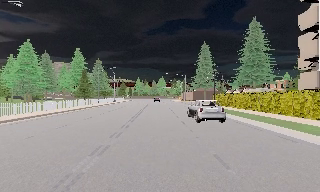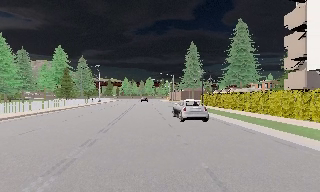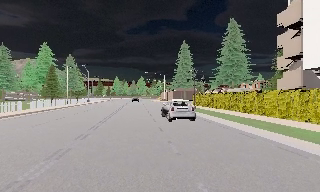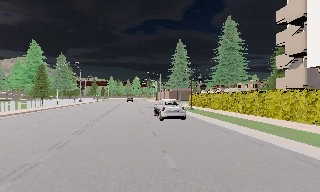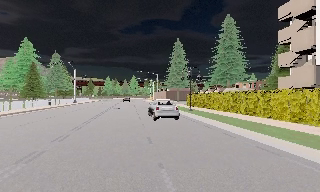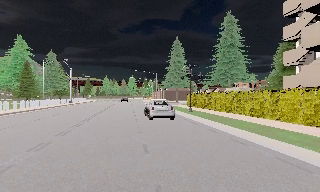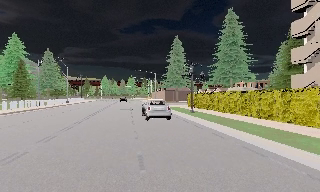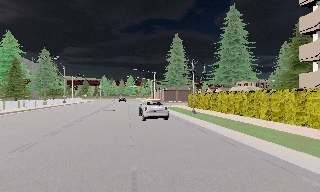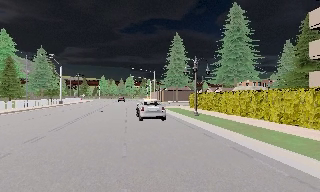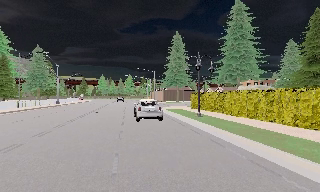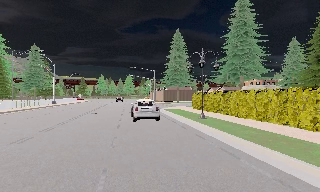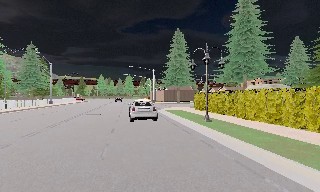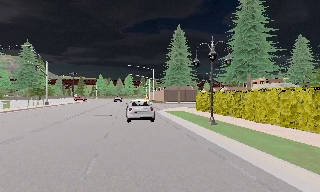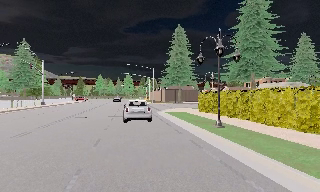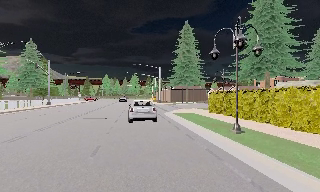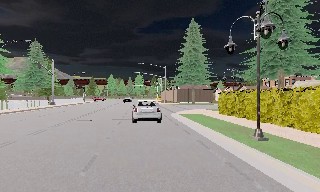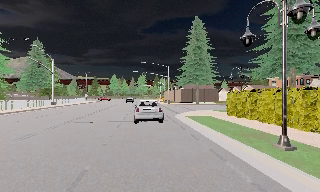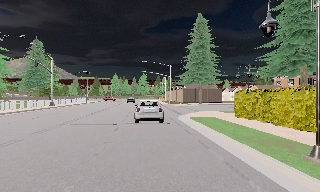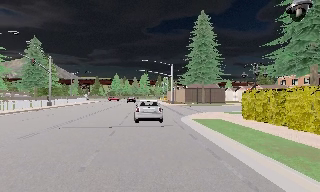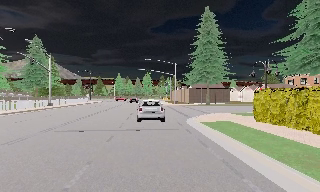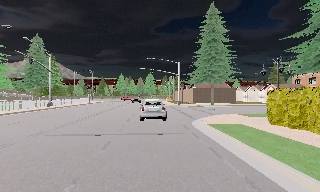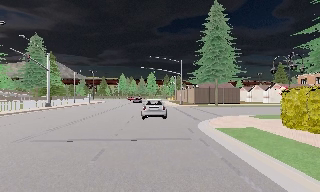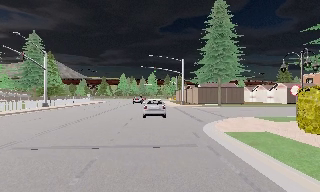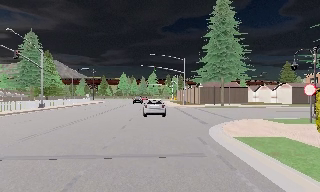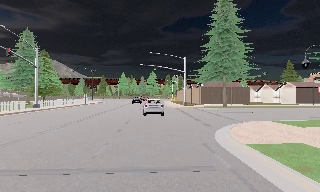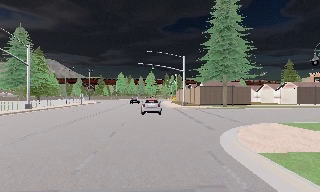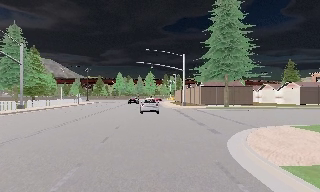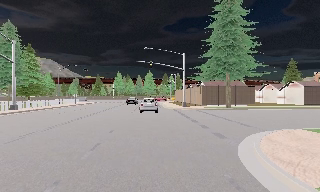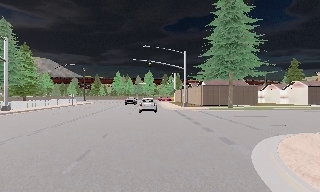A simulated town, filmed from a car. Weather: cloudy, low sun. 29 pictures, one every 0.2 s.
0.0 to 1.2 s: The camera pans to its right, which is clockwise from overhead, by about 10 degrees. It travels forward, about 6 m, so what stands in front looms larger.
1.2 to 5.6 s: The camera travels forward, about 20 m, so what stands in front looms larger.
The film runs forward here.
